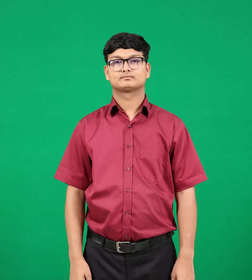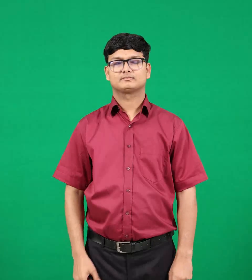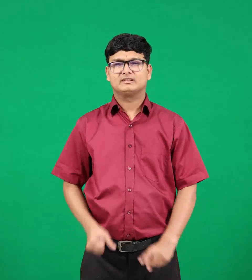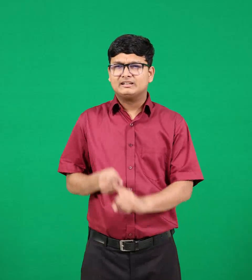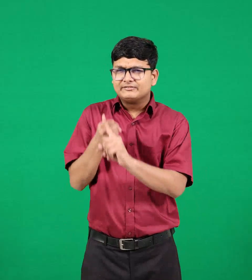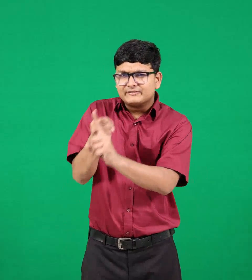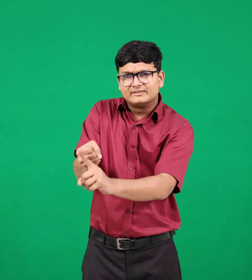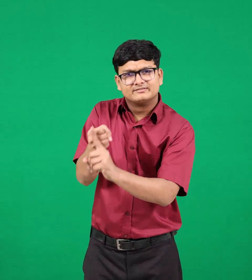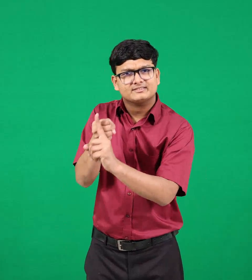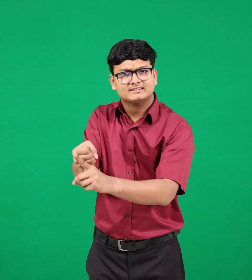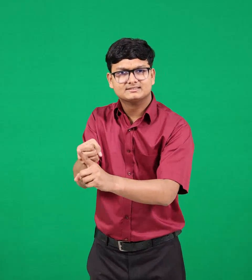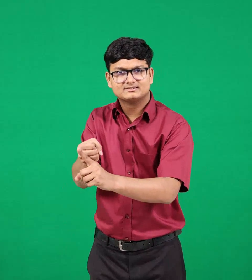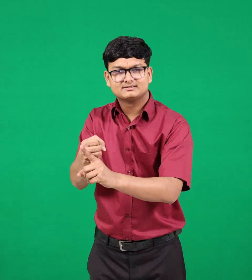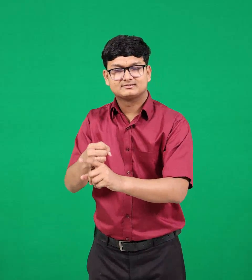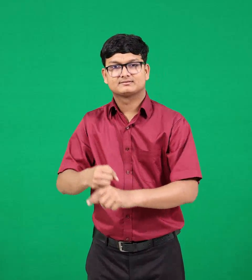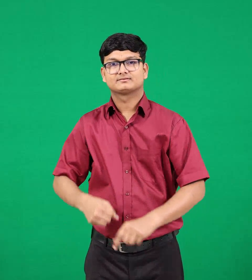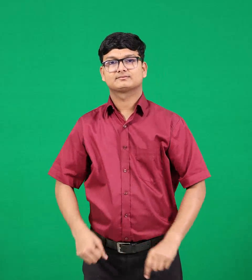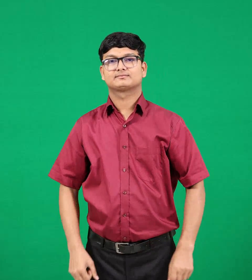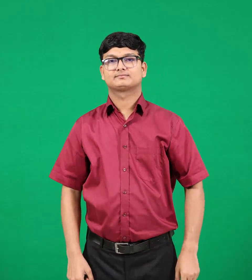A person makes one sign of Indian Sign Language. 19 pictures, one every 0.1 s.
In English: force
